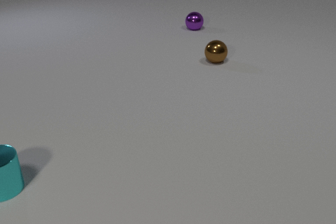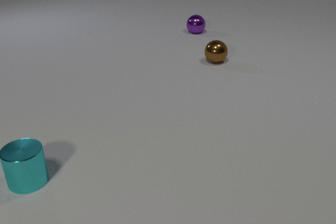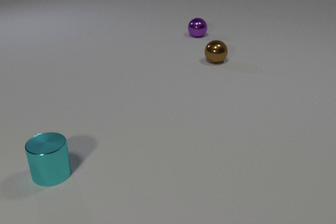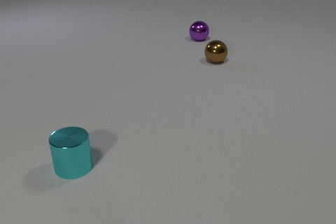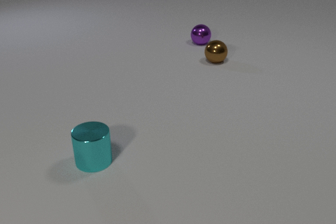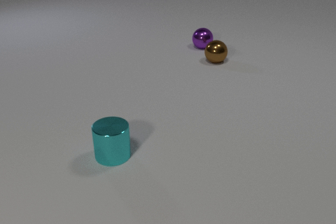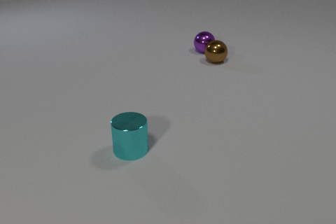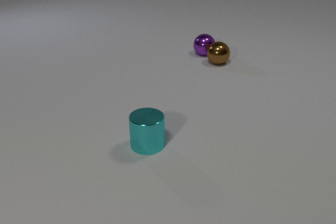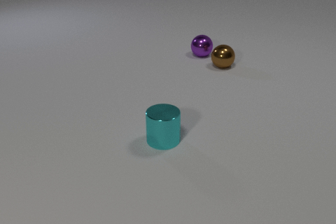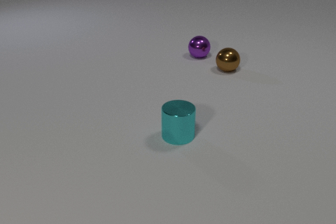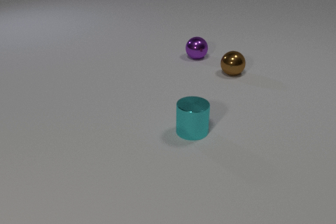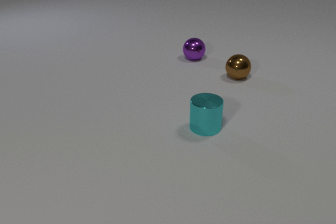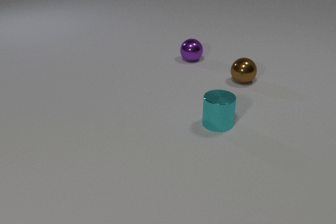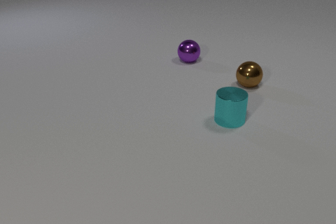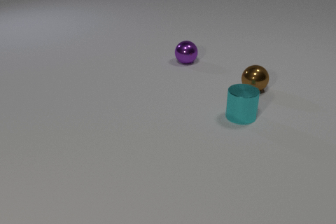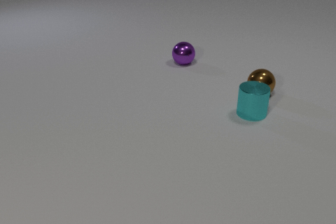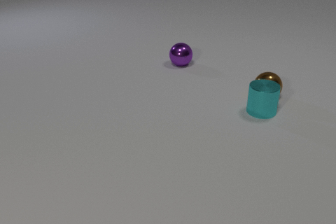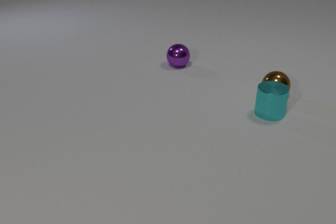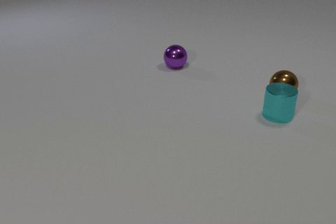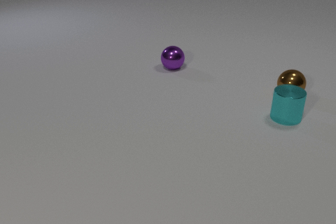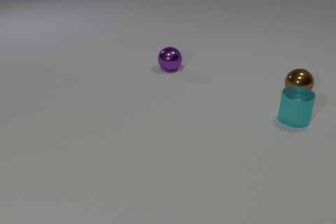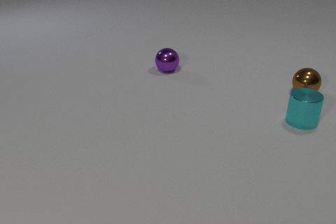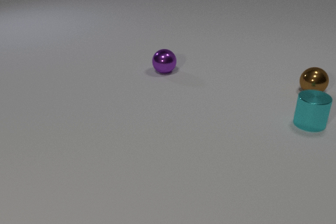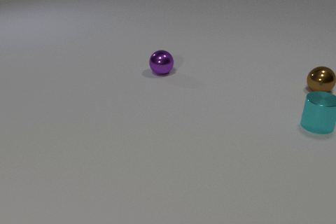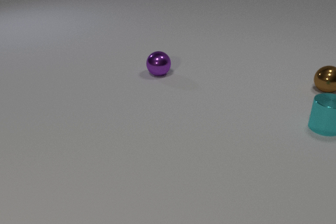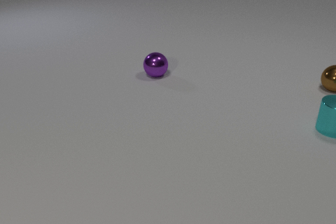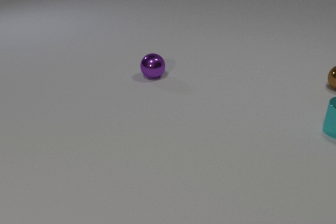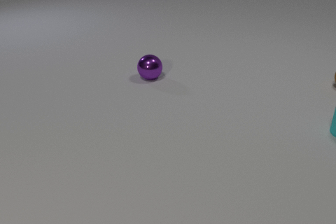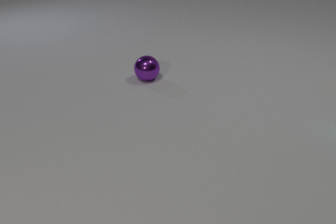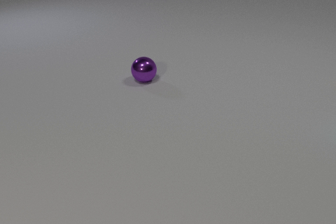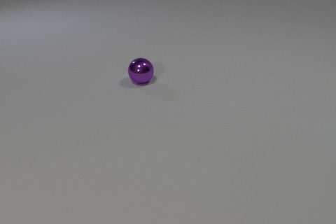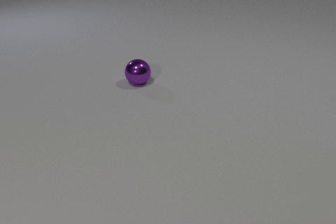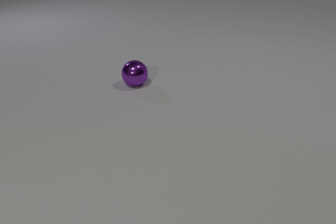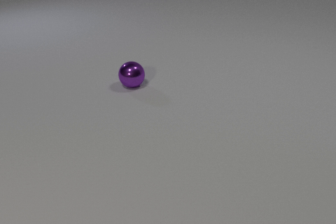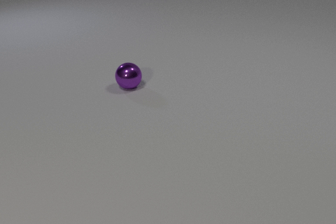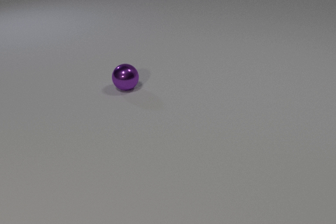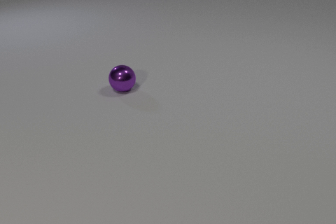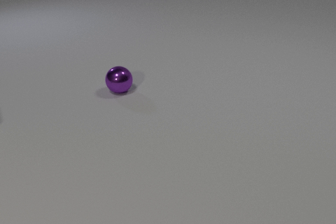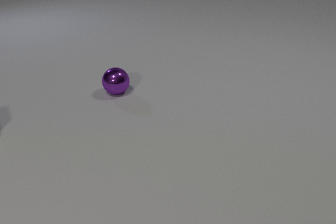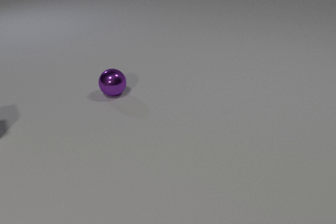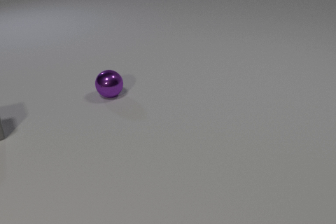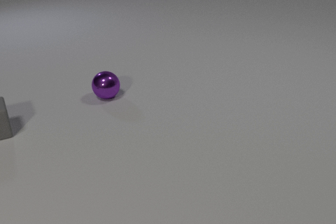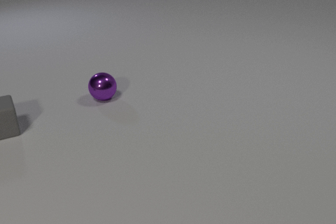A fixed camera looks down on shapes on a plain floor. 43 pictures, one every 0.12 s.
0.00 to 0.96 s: The purple metal sphere rolls toward the camera. The brown metal sphere rolls toward the camera and to the right. The cyan metal cylinder slides to the right. The purple metal sphere and the brown metal sphere collide.
0.96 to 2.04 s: The purple metal sphere rolls toward the camera and to the left. The brown metal sphere rolls toward the camera and to the right. The cyan metal cylinder slides to the right and away from the camera. The brown metal sphere and the cyan metal cylinder collide.
2.04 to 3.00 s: The purple metal sphere rolls toward the camera and to the left. The brown metal sphere rolls to the right and away from the camera. The cyan metal cylinder slides to the right.
3.00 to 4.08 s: The purple metal sphere rolls to the left and toward the camera. The brown metal sphere rolls to the right and away from the camera, leaves at the right edge. The cyan metal cylinder slides to the right, leaves at the right edge.
4.08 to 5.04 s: The purple metal sphere rolls to the left and toward the camera. The gray rubber cube comes in at the left edge, slides to the right.
What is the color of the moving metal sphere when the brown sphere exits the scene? purple.
What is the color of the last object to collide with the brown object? cyan.
What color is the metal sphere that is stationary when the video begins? brown.
